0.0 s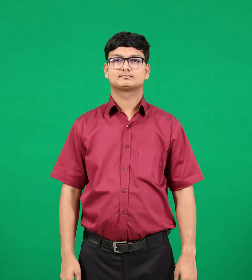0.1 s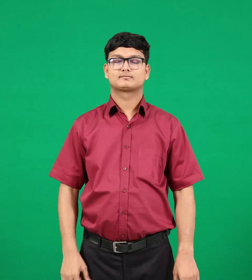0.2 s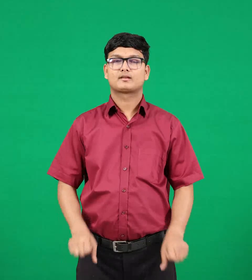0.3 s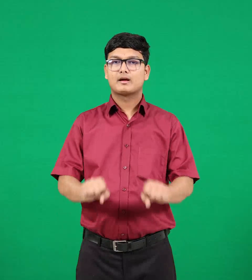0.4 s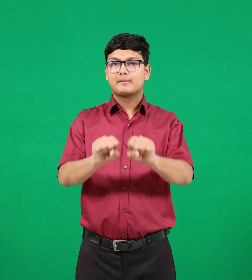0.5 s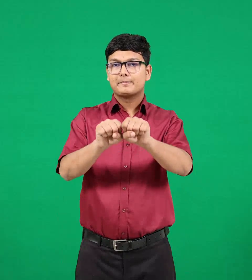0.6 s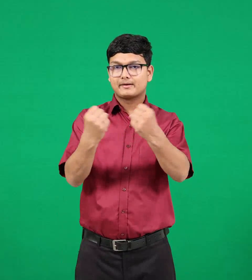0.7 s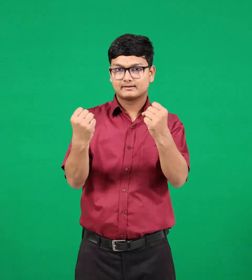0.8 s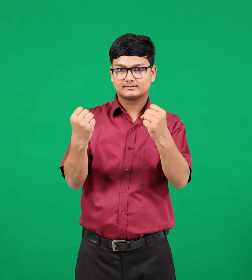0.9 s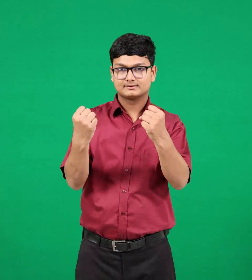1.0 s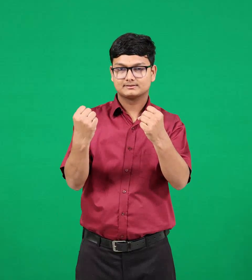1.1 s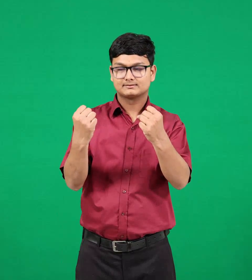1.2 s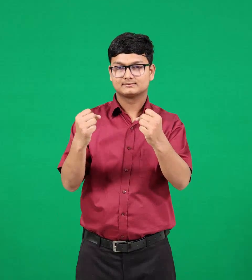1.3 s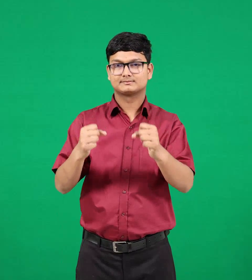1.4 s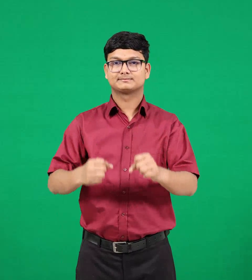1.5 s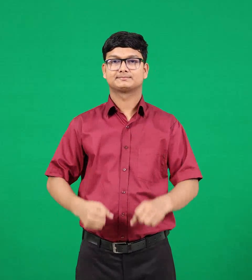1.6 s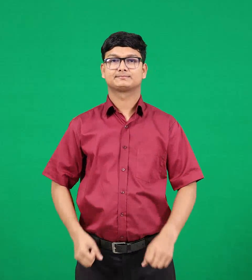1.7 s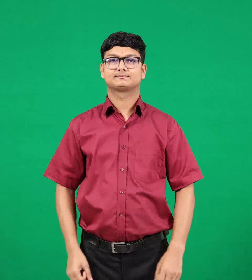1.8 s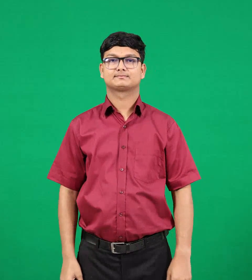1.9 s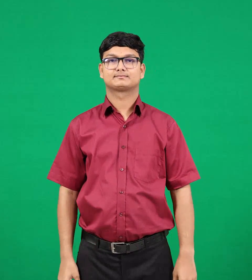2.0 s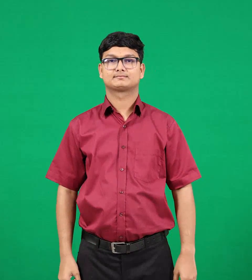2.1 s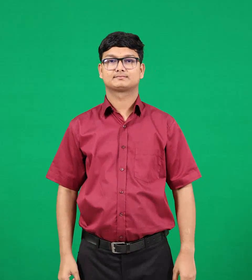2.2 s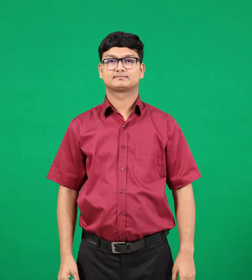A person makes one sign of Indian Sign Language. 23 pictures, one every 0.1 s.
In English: break
